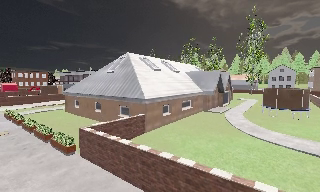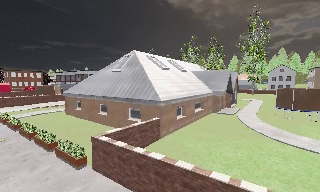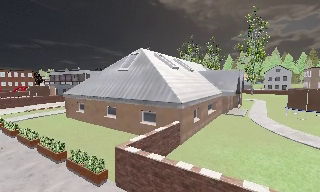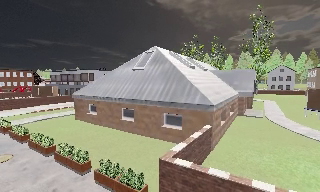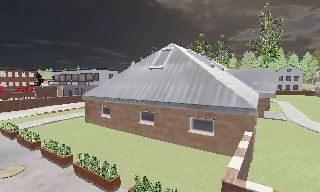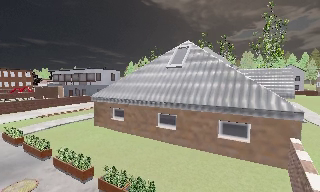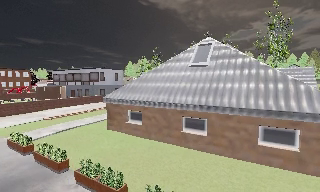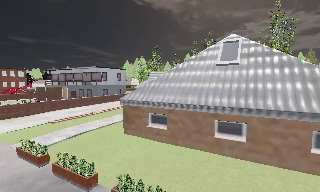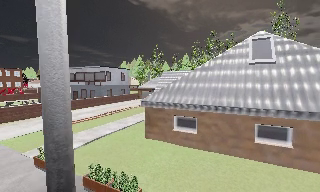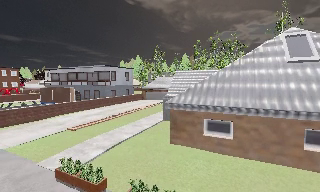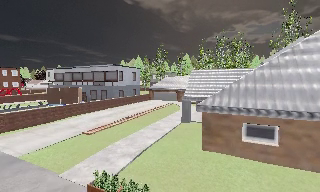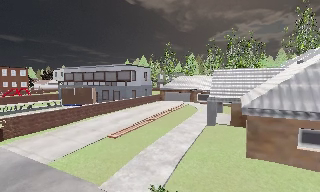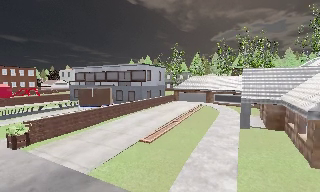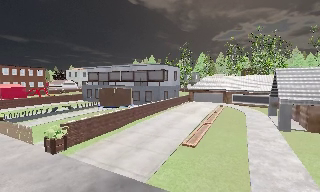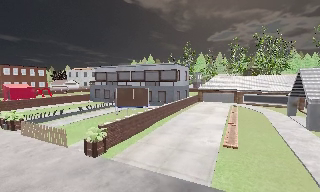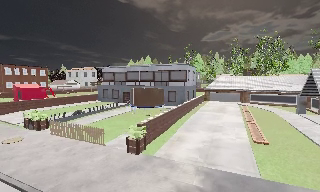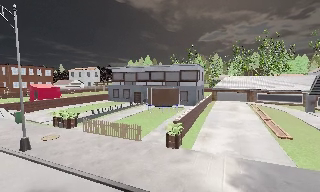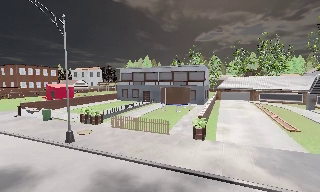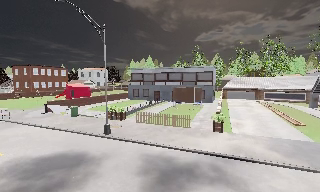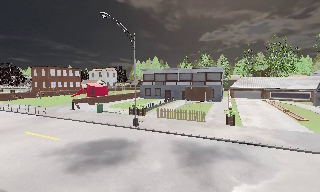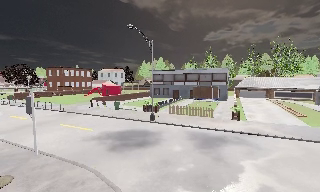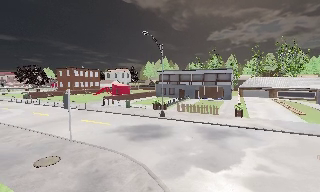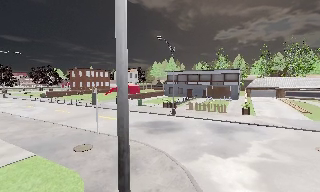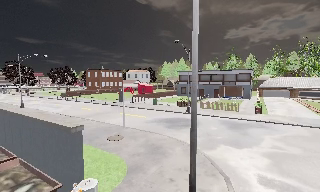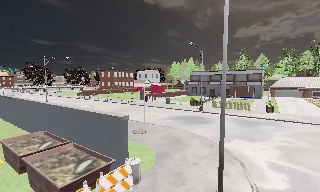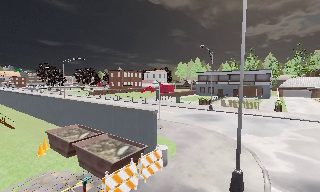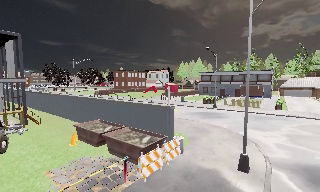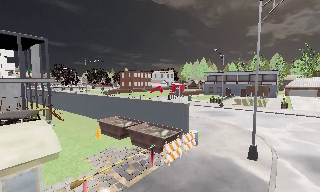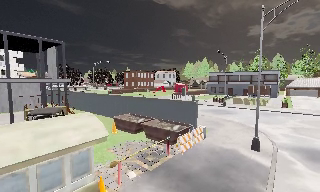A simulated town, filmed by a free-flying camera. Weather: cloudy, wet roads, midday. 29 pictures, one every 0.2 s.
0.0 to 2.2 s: The camera pans to its right, which is clockwise from overhead, by about 10 degrees. It travels to its left and forward, about 20 m, so close, fixed things drift to the right.
2.2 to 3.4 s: The camera travels to its left, about 13 m, so close, fixed things drift to the right.
3.4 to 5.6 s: The camera pans to its left, which is counterclockwise from overhead, by about 15 degrees. It travels backward and to its left, about 18 m, so what stands in front gets smaller. It loses speed.
The film runs forward here.
